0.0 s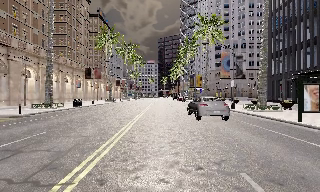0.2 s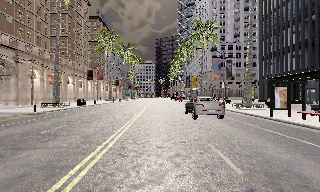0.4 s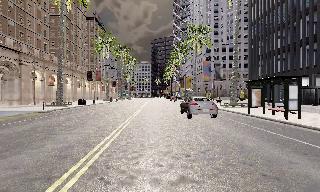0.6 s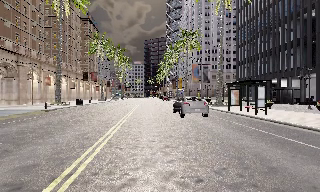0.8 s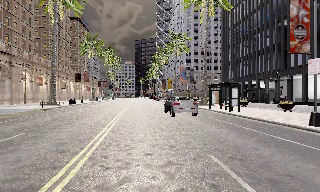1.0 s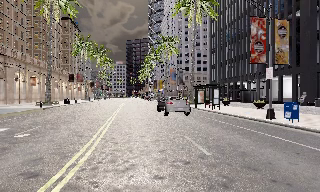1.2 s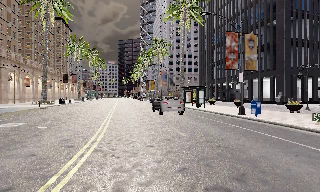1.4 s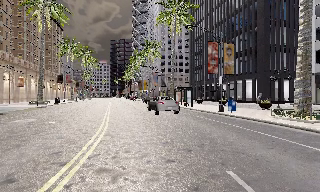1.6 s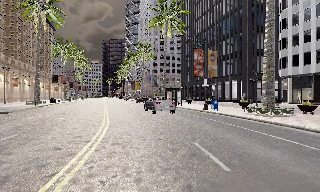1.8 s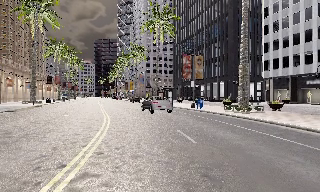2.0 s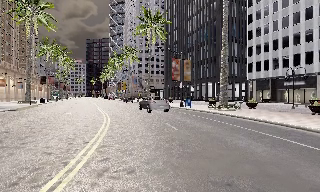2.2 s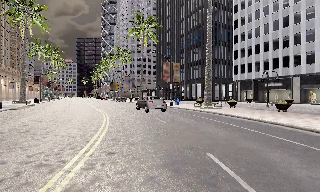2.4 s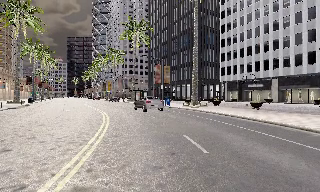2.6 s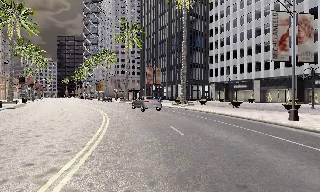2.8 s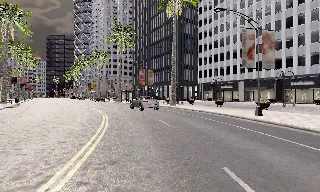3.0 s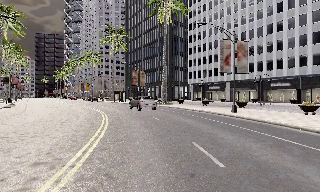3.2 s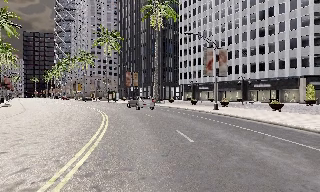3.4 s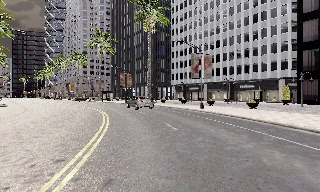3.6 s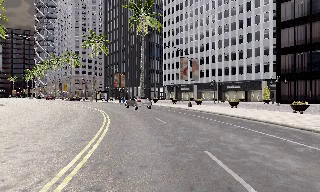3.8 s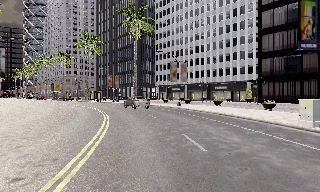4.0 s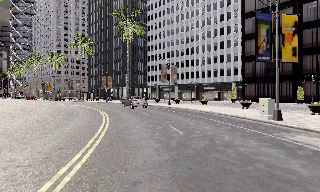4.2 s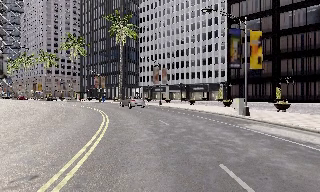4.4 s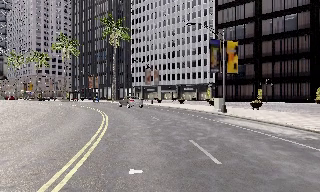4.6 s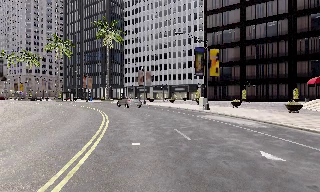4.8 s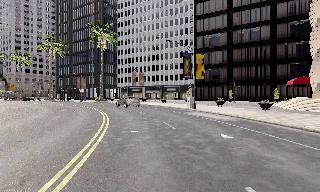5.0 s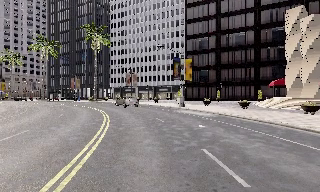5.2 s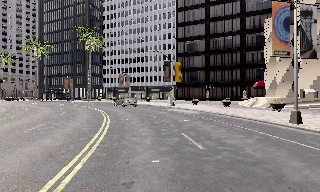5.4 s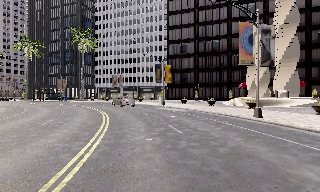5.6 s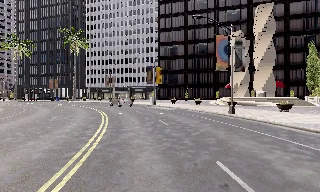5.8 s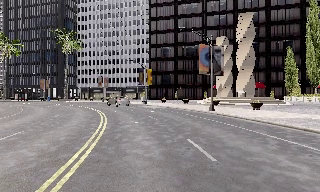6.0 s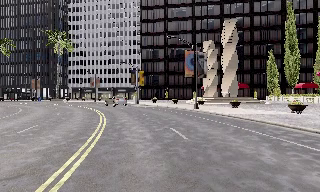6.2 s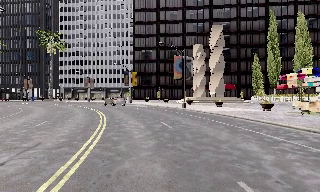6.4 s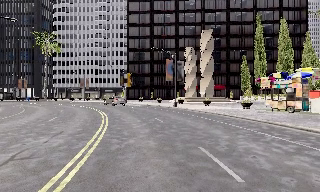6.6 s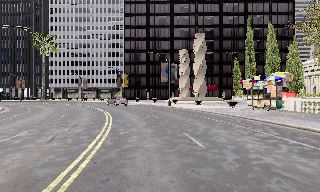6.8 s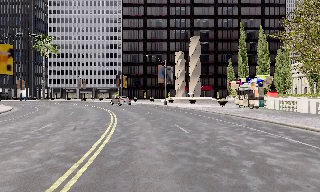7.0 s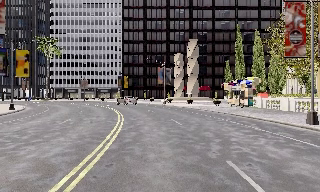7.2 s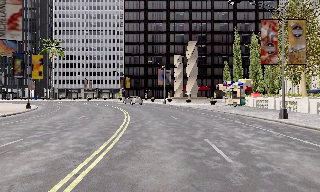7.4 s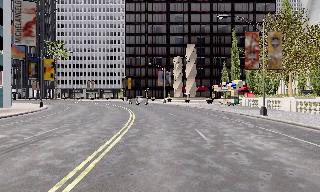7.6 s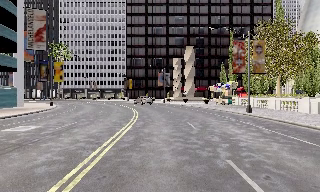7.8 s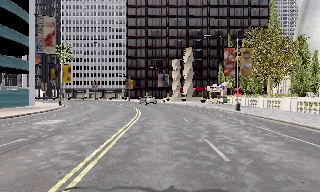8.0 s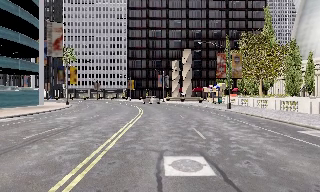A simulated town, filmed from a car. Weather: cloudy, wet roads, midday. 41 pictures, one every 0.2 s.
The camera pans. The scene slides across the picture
to the left.
The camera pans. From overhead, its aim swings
clockwise.
0.0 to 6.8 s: The scene slides to the left, as the camera pans about 90 degrees to its right. It travels backward, about 70 m.
6.8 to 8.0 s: The camera travels backward, about 12 m, so what stands in front gets smaller.
The film runs backward here.
